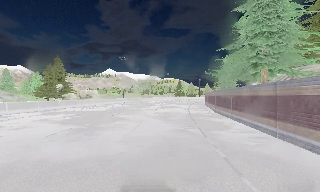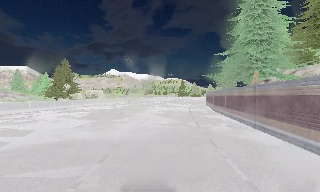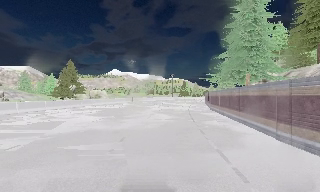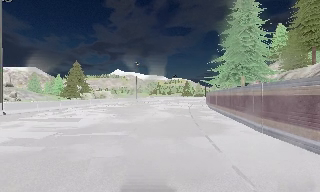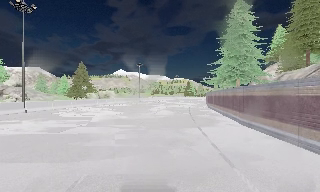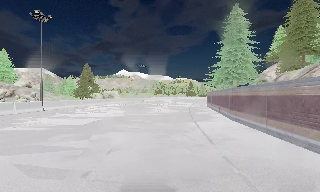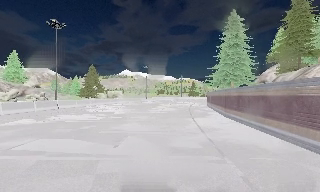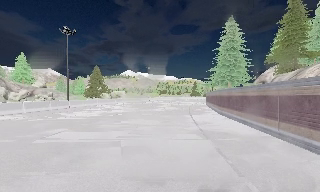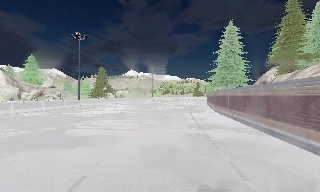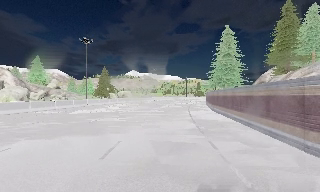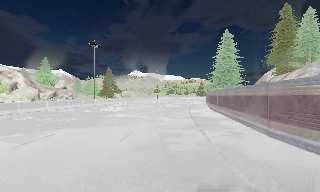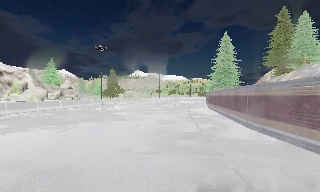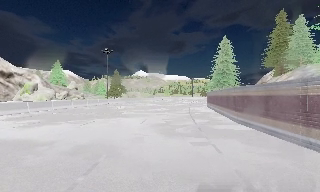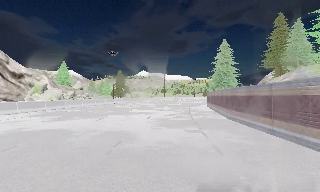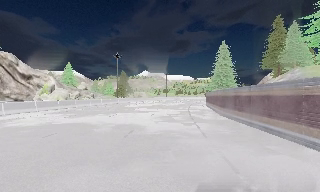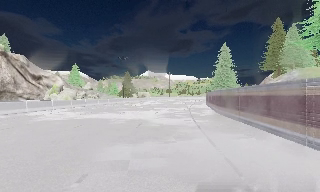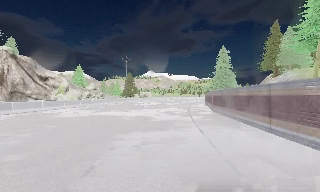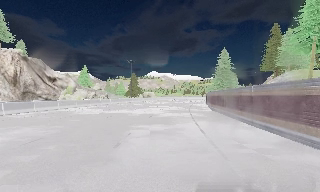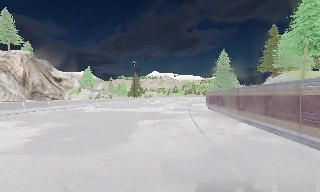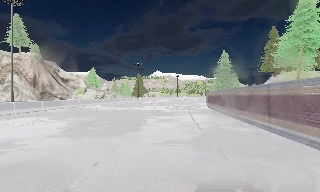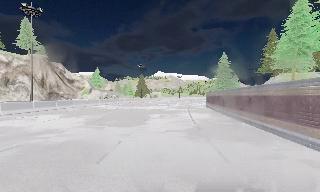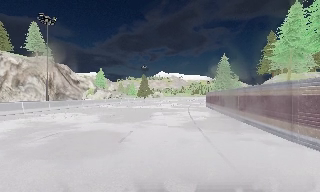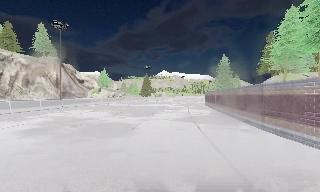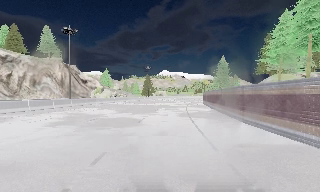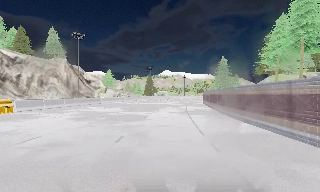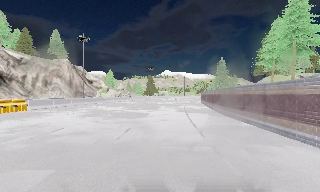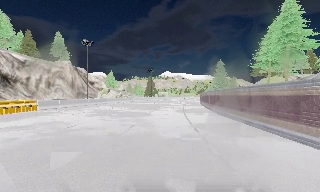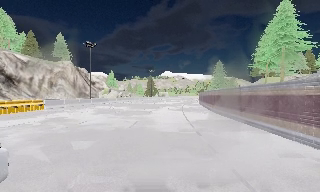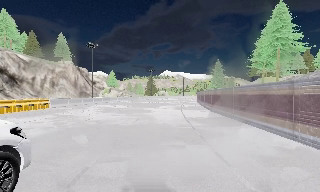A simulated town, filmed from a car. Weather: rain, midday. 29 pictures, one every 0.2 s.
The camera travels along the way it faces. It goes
backward.
0.0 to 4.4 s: The camera swings to its left by about 20 degrees, and the scene slides to the right. It travels backward, about 45 m, so what stands in front gets smaller.
4.4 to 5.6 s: The camera travels backward, about 9 m, so what stands in front gets smaller. It loses speed.
The film runs backward here.
